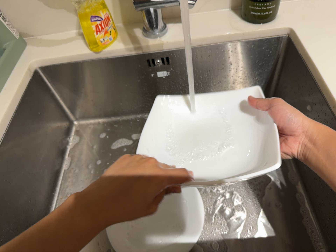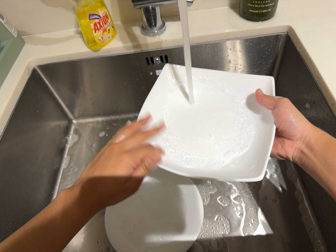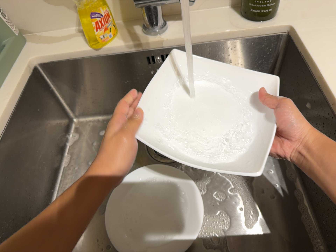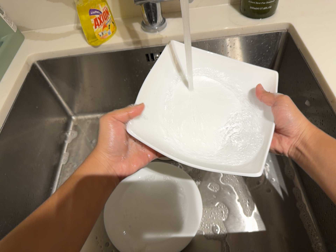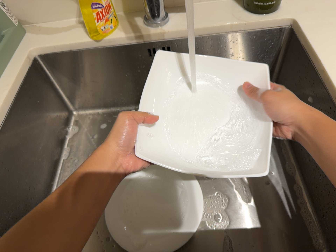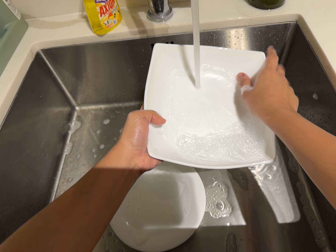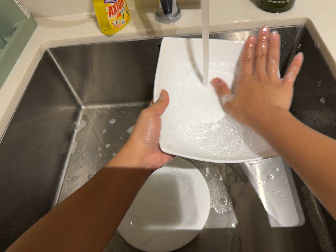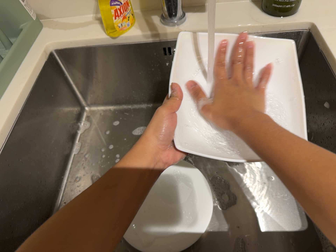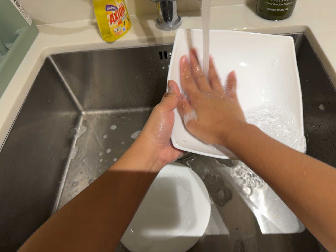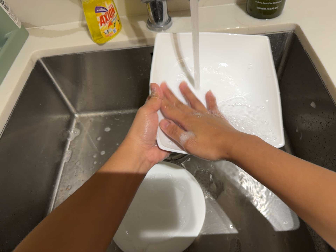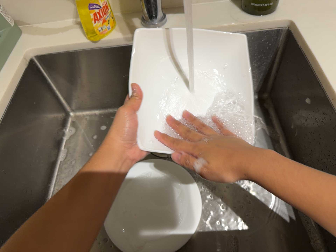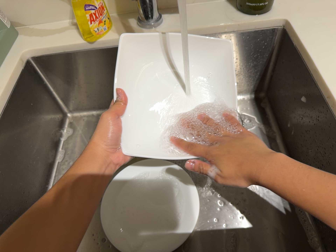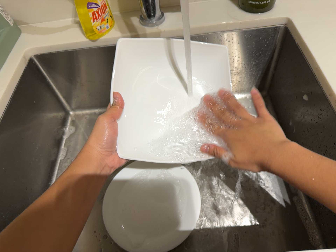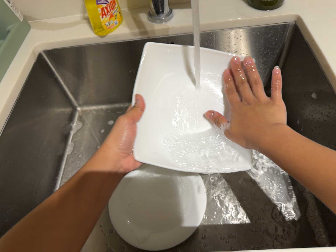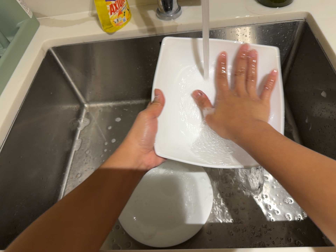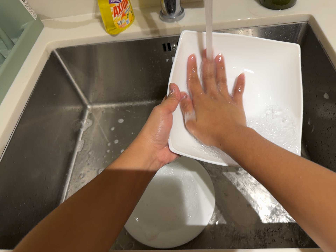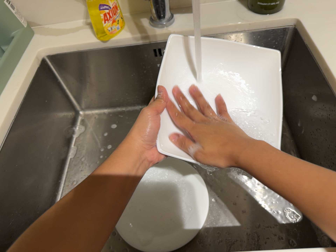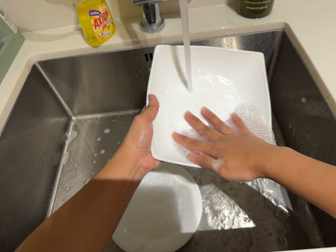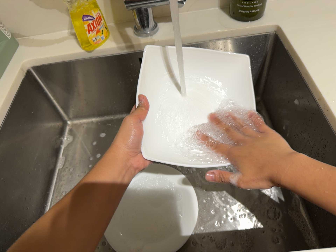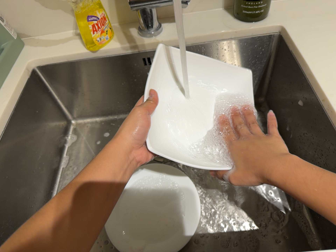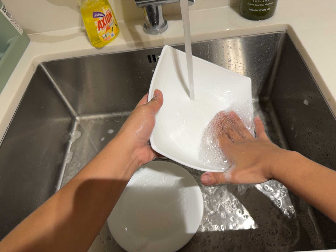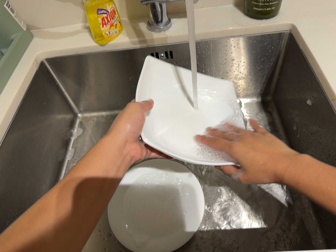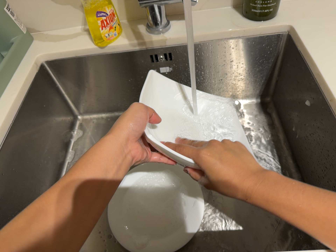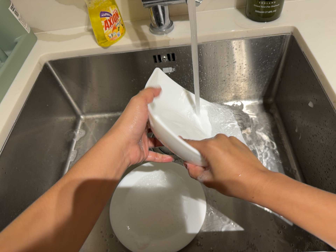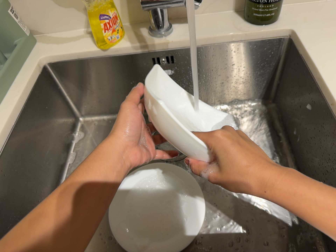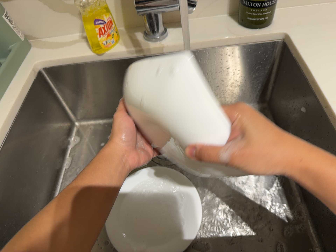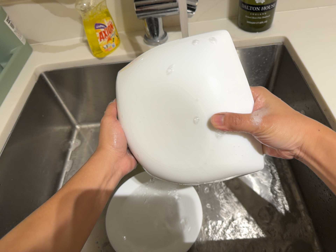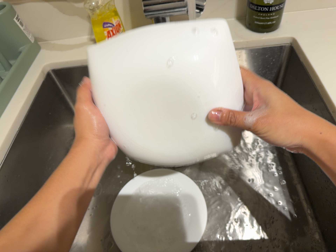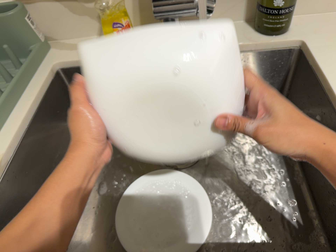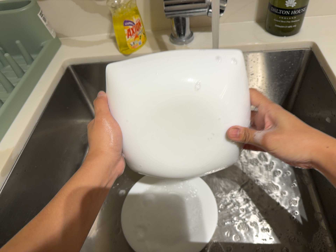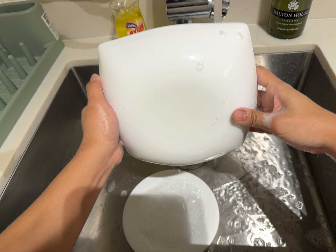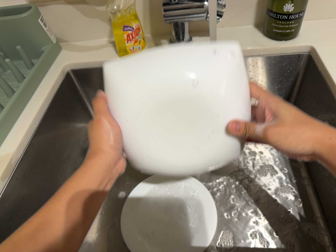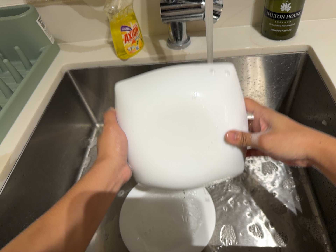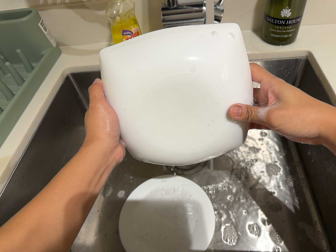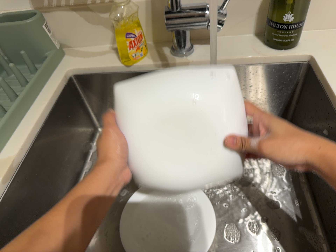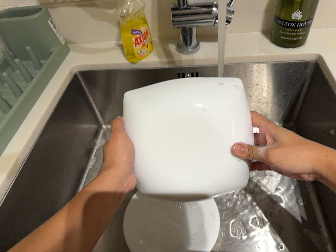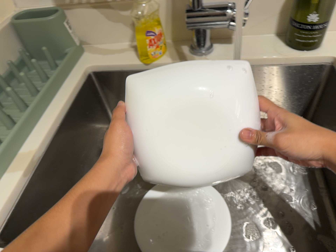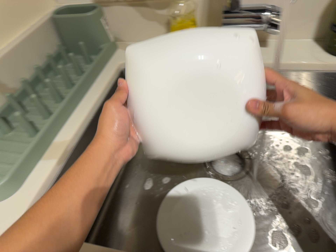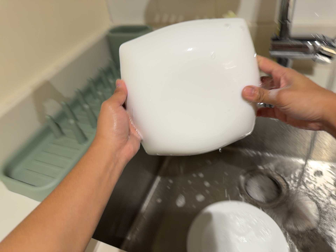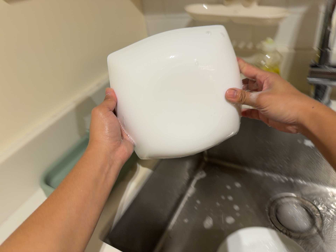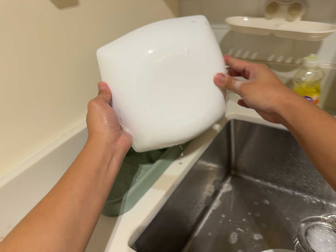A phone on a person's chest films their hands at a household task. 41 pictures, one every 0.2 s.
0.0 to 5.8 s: The camera shifts only a little, or ends up much as it began.
5.8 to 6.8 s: The camera keeps its place and its aim.
6.8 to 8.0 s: The camera pans to its left by about 25 degrees. It travels to its left, about 12 cm, so close, fixed things drift to the right. Its aim tips toward the top of its view by about 10 degrees, and the scene shifts downward. It rolls about its line of sight by about 20 degrees, and the scene rotates clockwise.
The film runs forward here.
